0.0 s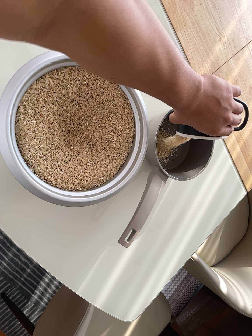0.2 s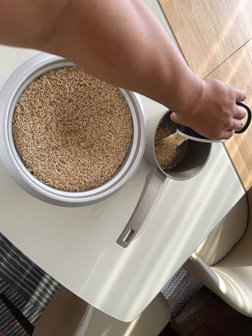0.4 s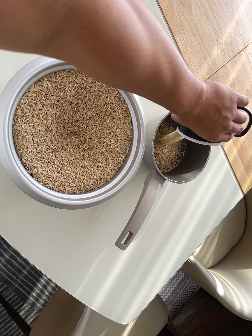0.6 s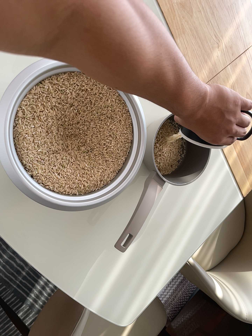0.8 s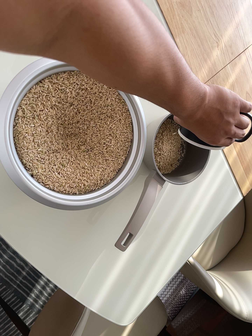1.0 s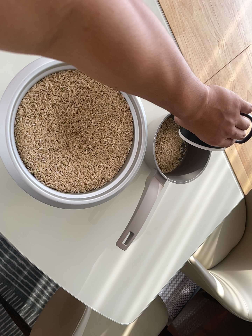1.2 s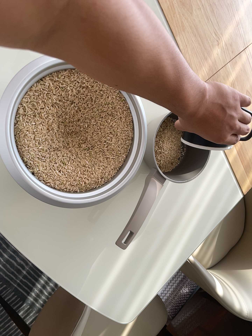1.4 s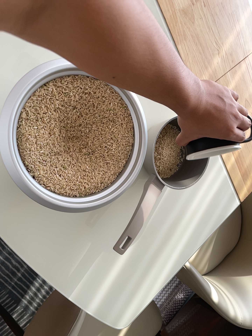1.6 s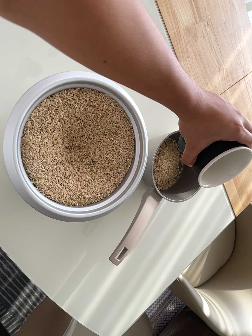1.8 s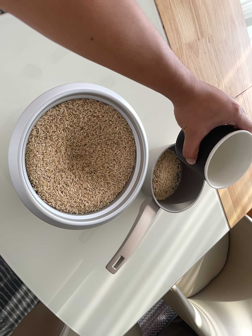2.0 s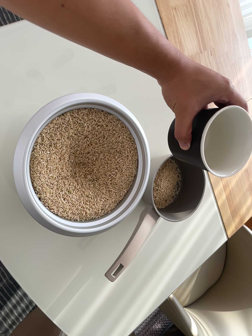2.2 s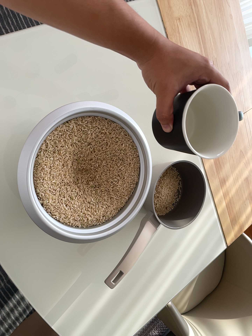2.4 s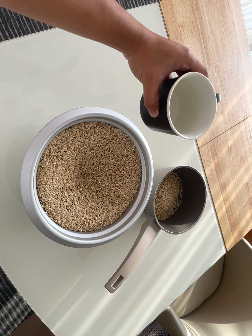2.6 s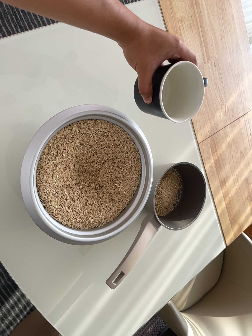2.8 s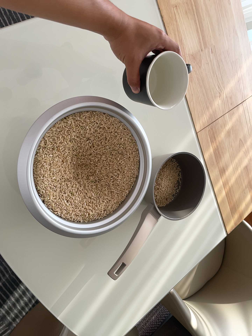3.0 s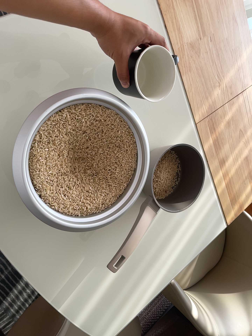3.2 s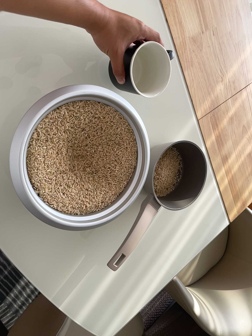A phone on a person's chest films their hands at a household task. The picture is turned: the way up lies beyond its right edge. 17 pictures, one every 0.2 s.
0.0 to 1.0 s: The camera keeps its place and its aim.
1.0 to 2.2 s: The camera rolls about its line of sight by about 10 degrees, and the scene rotates clockwise.
2.2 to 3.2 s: The camera shifts only a little, or ends up much as it began.
The film runs forward here.
